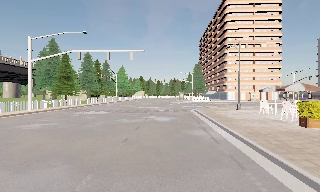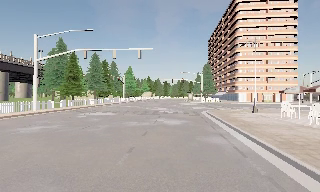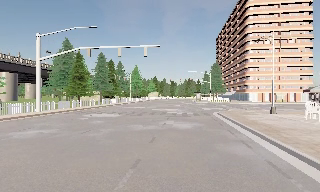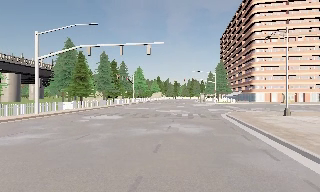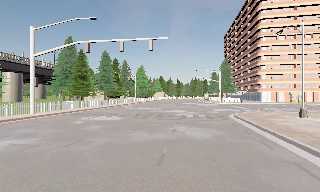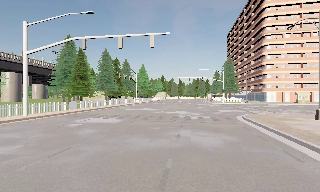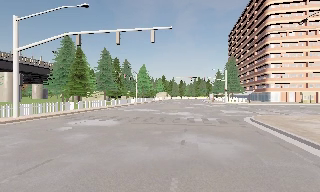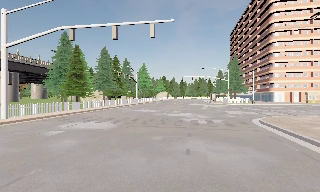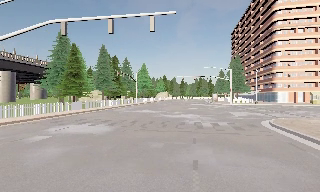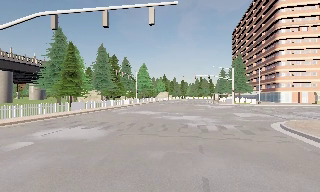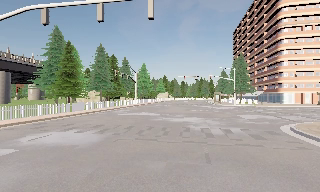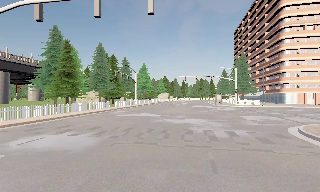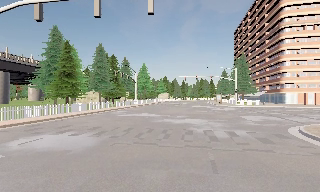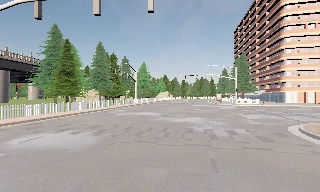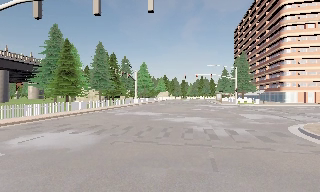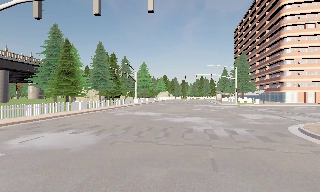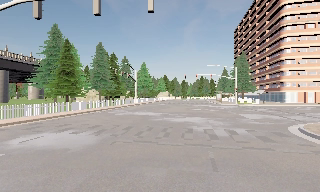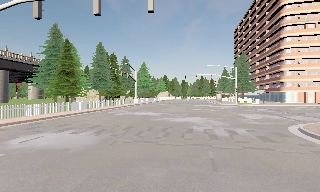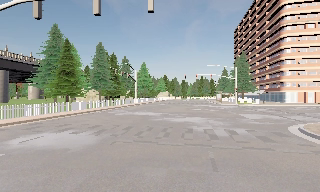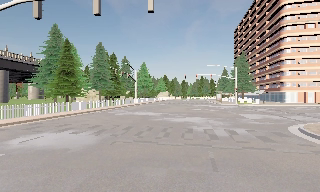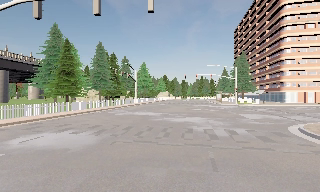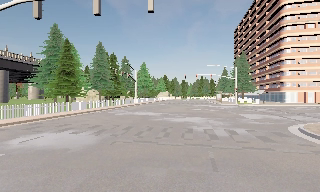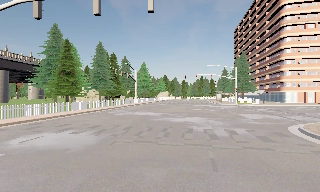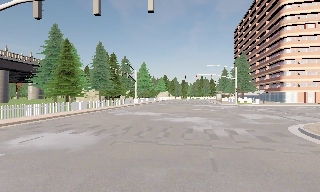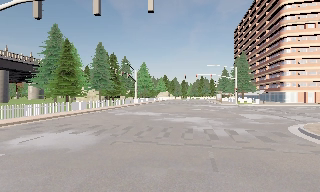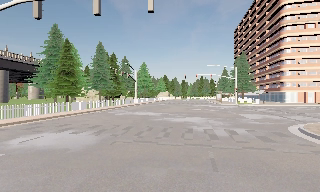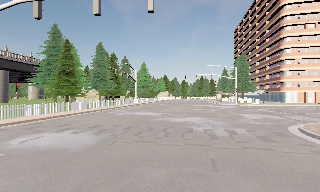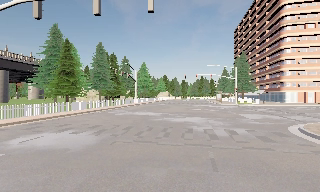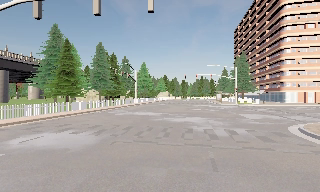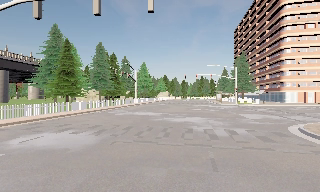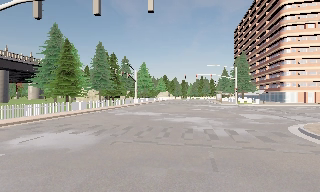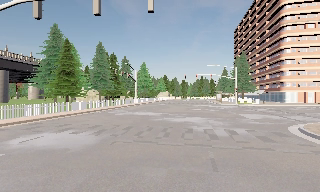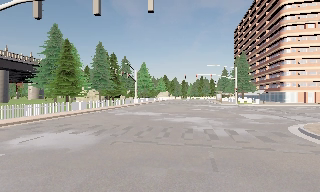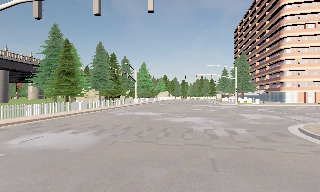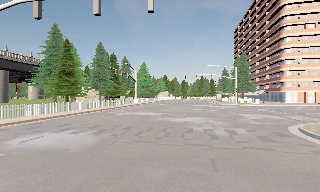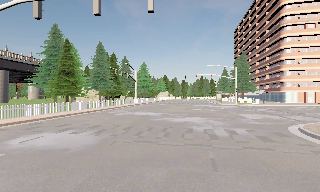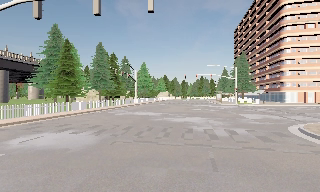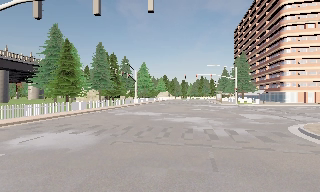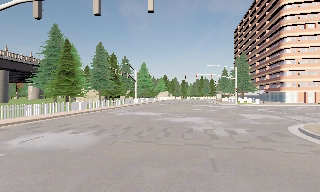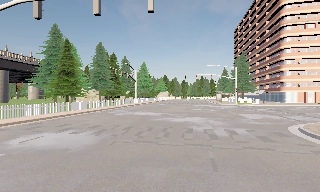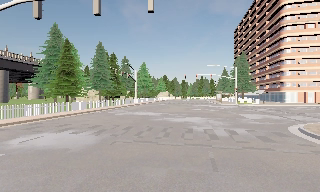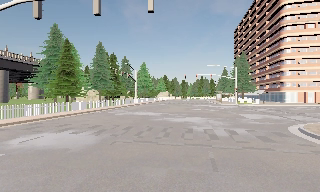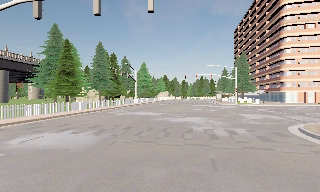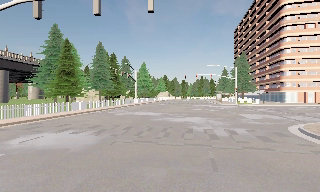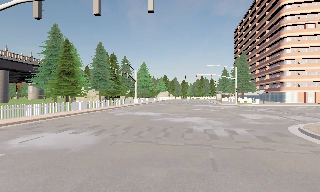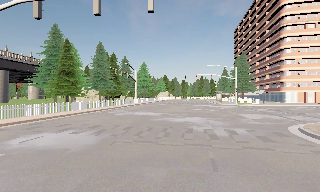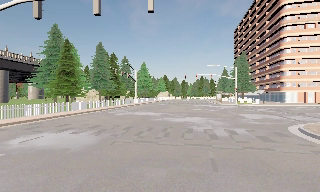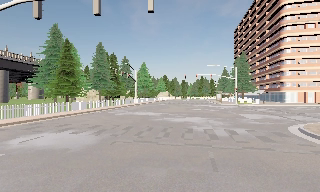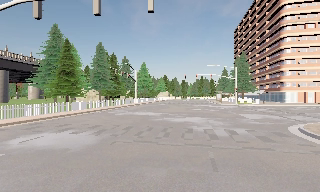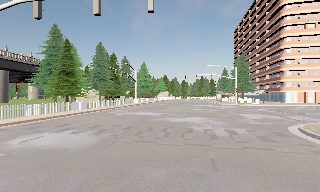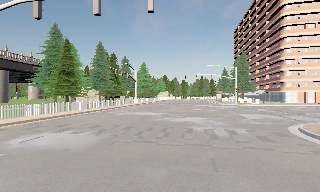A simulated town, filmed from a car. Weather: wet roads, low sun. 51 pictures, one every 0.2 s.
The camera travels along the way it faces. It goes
forward.
0.0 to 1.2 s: The camera travels forward, about 6 m, so what stands in front looms larger.
1.2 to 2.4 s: The camera travels forward, about 4 m, so what stands in front looms larger. It loses speed.
2.4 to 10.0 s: The camera keeps its place and its aim.
The film runs forward here.
